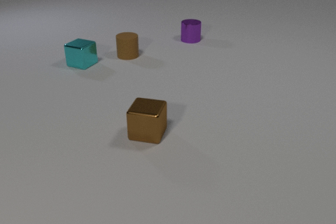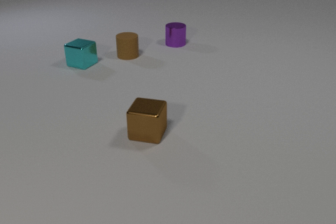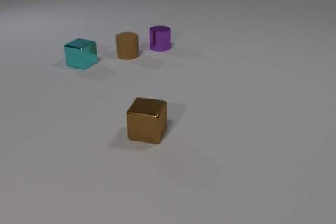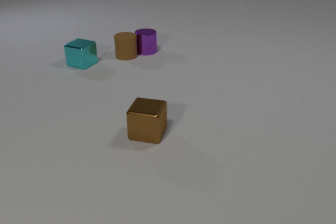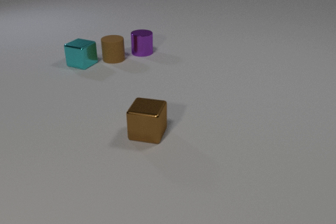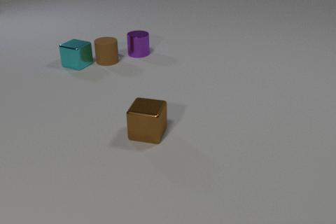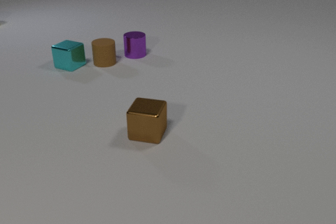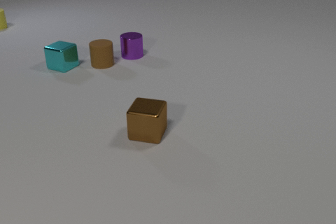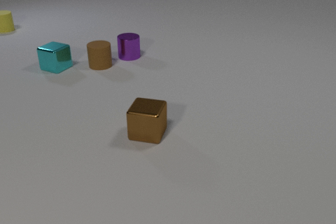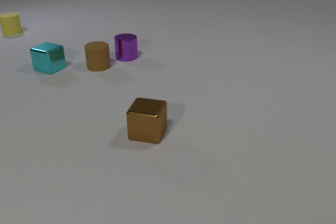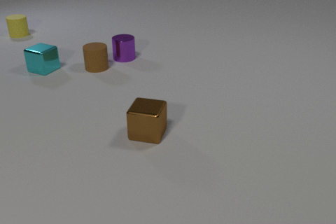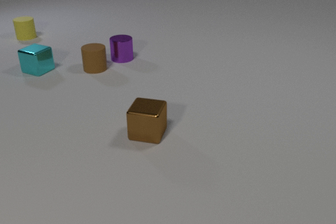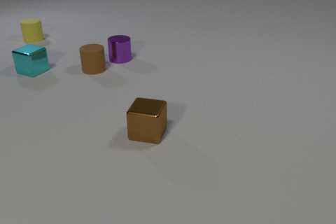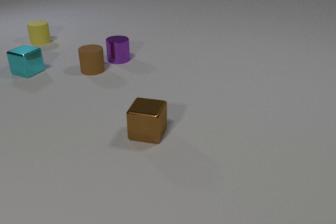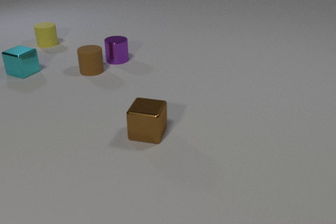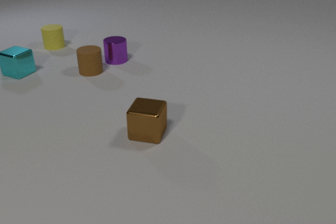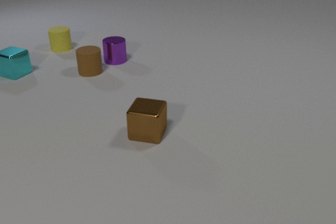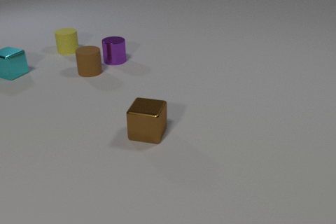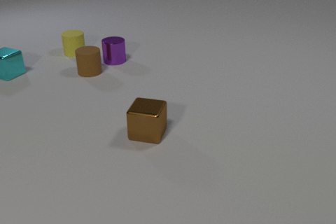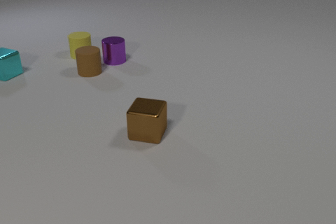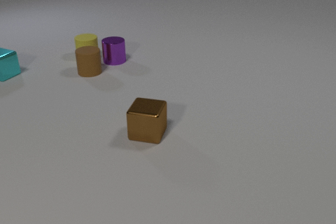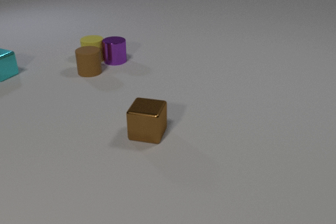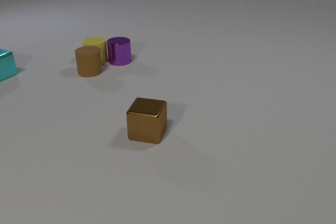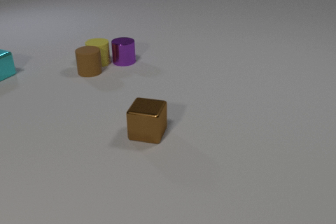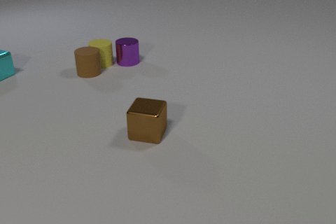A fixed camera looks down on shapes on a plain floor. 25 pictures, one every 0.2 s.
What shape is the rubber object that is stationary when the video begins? cylinder.
What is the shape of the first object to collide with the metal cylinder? cylinder.
What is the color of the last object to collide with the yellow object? brown.
0.0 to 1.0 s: The purple metal cylinder slides to the left and toward the camera. The brown rubber cylinder slides to the left and toward the camera. The purple metal cylinder and the brown rubber cylinder collide. The brown rubber cylinder and the cyan metal cube collide.
1.0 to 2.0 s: The purple metal cylinder slides to the left and toward the camera. The brown rubber cylinder slides toward the camera and to the left. The yellow rubber cylinder comes in at the left edge, slides toward the camera and to the right. The cyan metal cube slides to the left.
2.0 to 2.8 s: The purple metal cylinder slides to the left and toward the camera. The brown rubber cylinder slides toward the camera and to the left. The yellow rubber cylinder slides toward the camera and to the right. The cyan metal cube slides to the left.
2.8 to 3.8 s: The yellow rubber cylinder slides toward the camera and to the right. The cyan metal cube slides to the left.
3.8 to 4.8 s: The purple metal cylinder slides to the right. The yellow rubber cylinder slides toward the camera and to the right. The cyan metal cube slides to the left. The purple metal cylinder and the yellow rubber cylinder collide. The brown rubber cylinder and the yellow rubber cylinder collide.
